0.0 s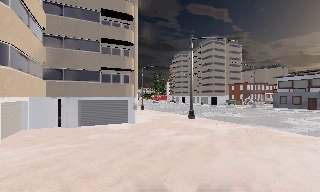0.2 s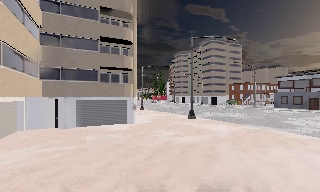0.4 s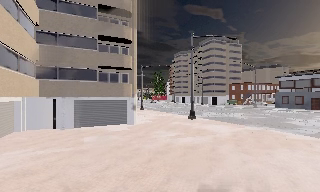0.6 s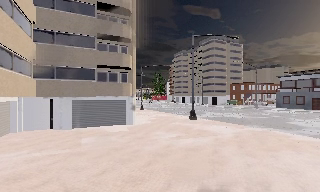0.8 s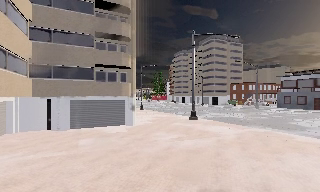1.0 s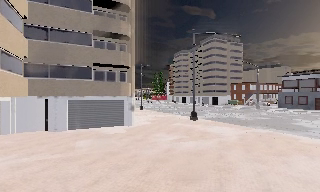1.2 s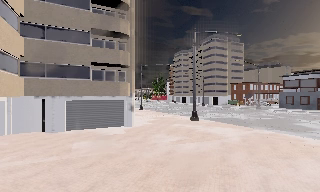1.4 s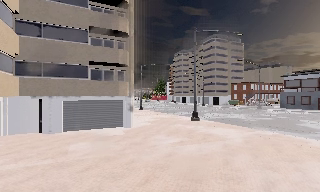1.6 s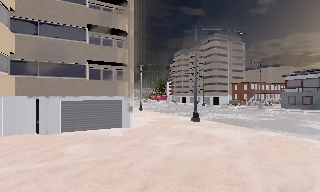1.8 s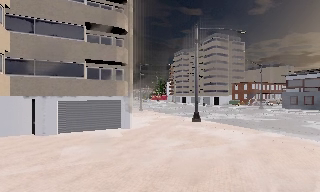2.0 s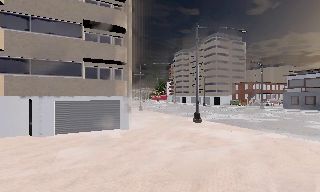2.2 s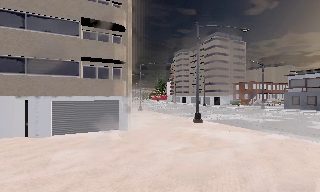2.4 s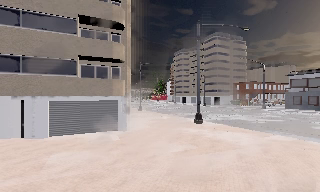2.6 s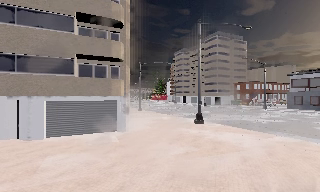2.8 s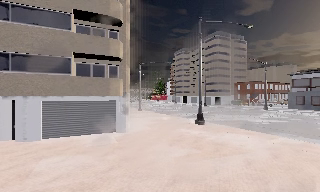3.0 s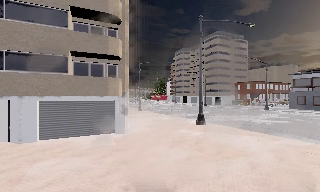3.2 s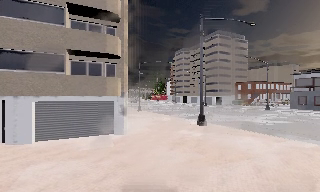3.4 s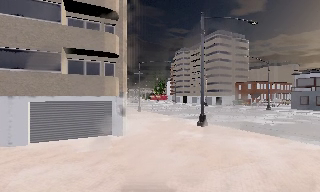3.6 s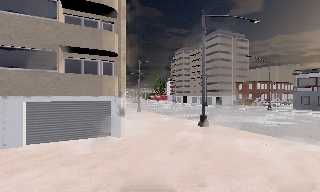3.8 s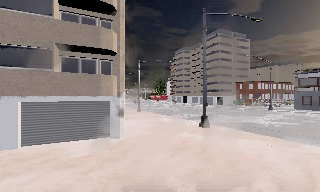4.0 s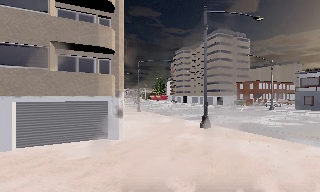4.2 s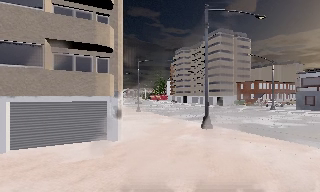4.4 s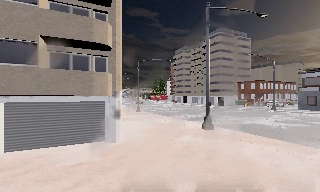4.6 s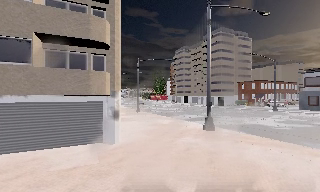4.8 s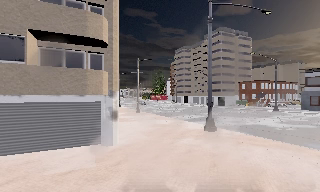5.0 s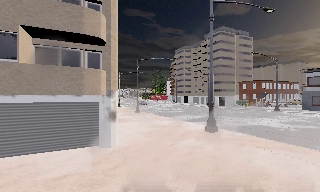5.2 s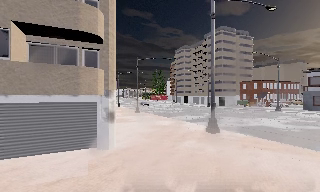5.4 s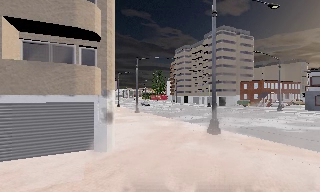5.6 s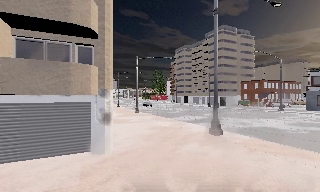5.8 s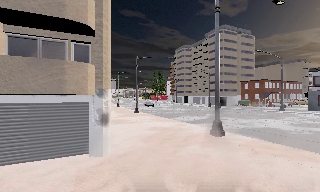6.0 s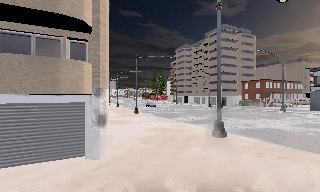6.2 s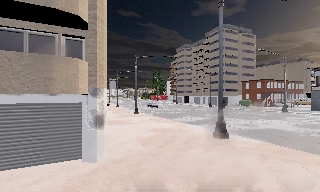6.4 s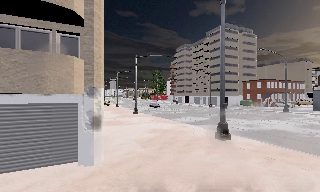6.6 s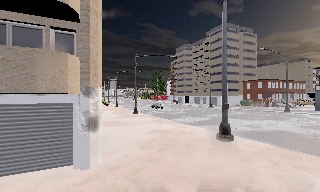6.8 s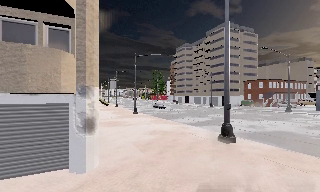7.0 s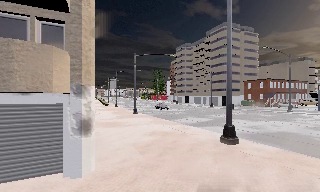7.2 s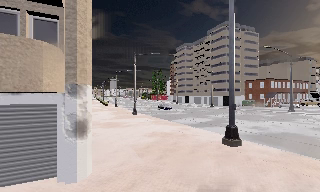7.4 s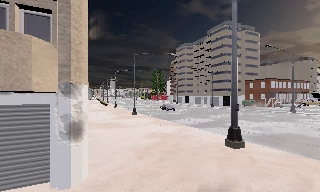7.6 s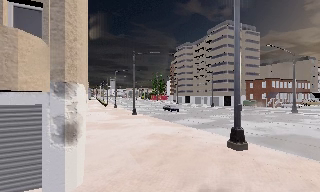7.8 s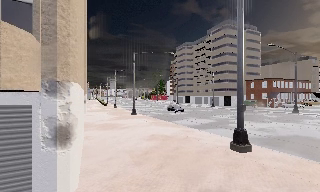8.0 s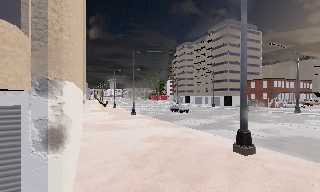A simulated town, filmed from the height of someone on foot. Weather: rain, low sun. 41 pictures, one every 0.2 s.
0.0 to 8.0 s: The camera travels forward, about 13 m, so what stands in front looms larger.
The film runs forward here.
